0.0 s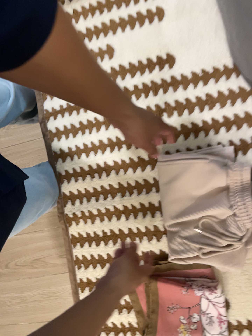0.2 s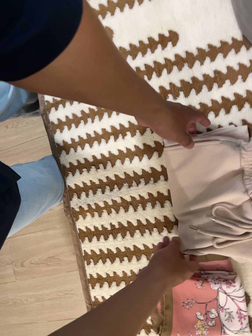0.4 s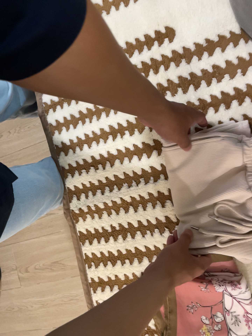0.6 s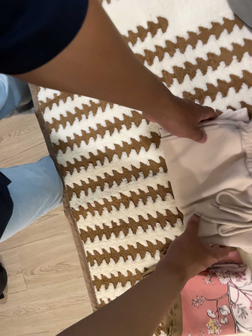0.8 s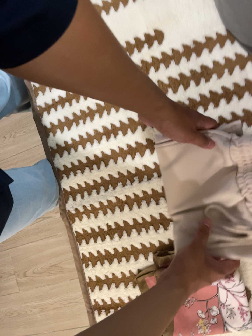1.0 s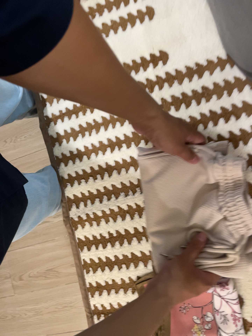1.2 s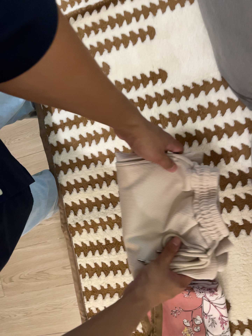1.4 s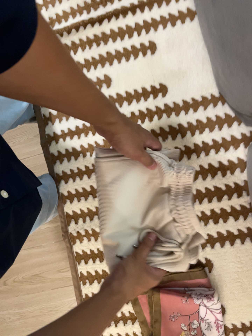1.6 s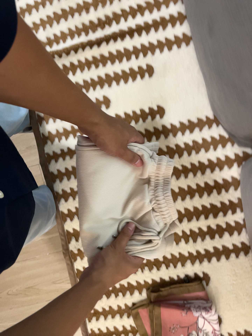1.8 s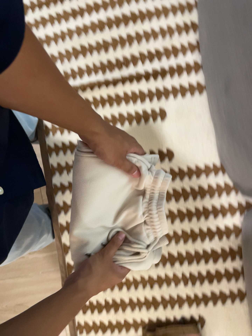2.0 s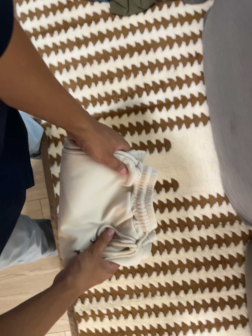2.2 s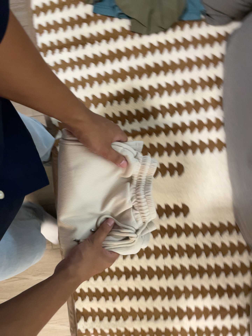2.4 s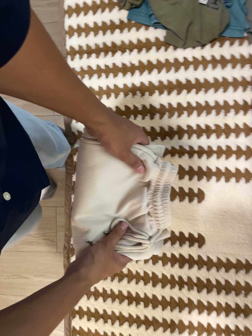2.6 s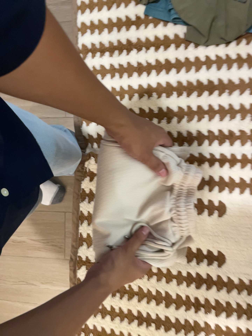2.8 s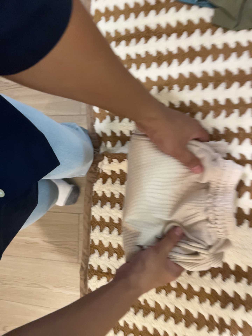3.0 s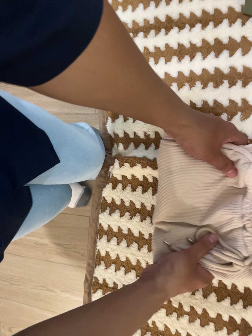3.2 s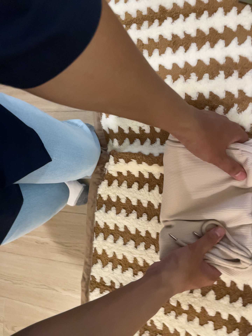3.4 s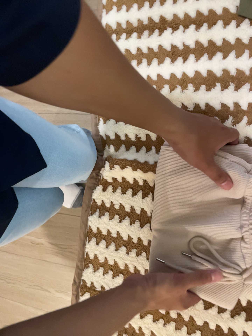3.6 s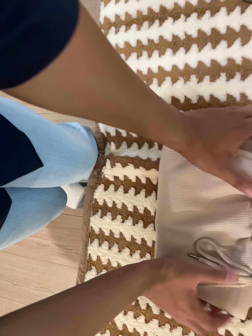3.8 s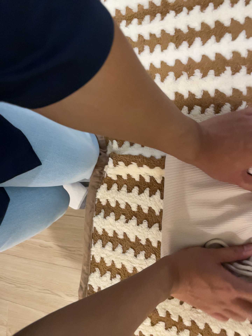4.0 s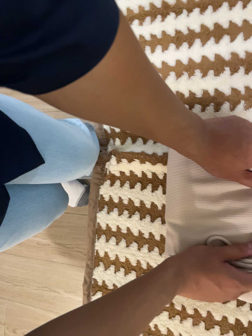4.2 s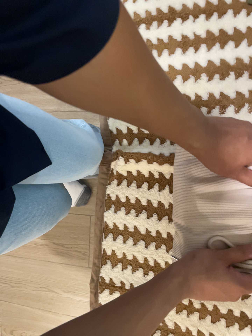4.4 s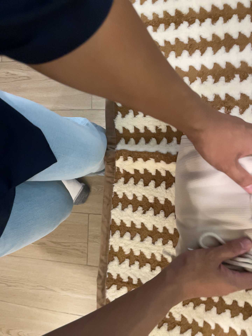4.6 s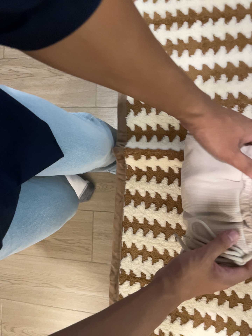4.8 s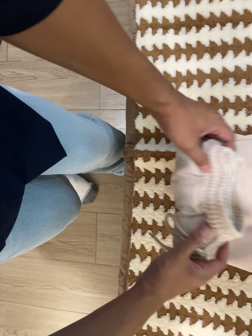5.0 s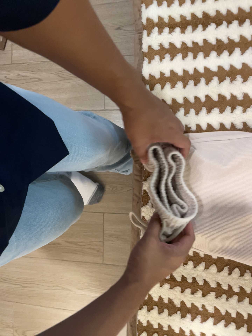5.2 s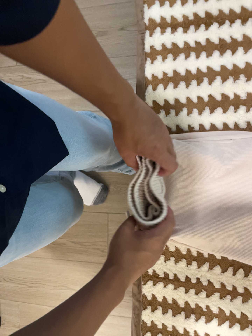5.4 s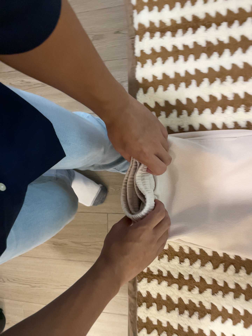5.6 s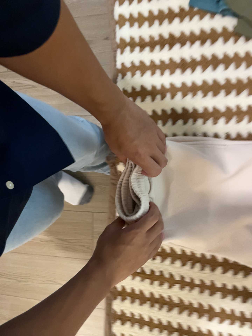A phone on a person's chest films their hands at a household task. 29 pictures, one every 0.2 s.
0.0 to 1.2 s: The camera shifts only a little, or ends up much as it began.
1.2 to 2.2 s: The camera travels toward the top of its view and to its left, about 40 cm, so close, fixed things drift downward.
2.2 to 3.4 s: The scene slides to the right, as the camera pans about 15 degrees to its left. It travels forward, about 24 cm, so what stands in front looms larger. It rolls about its line of sight by about 15 degrees, and the scene rotates clockwise.
3.4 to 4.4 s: The camera travels to its left, about 9 cm.
4.4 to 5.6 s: The camera travels backward, about 8 cm, so what stands in front gets smaller.
The film runs backward here.
